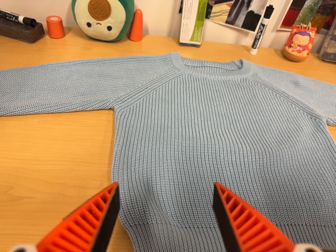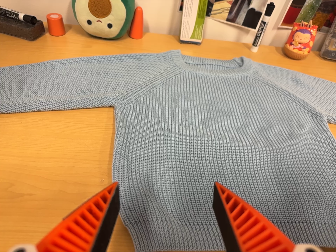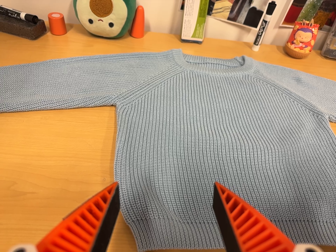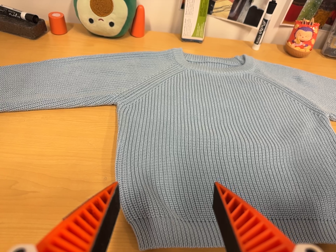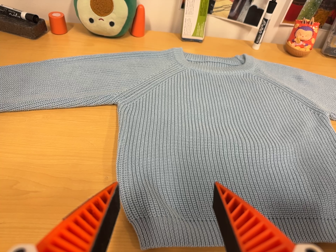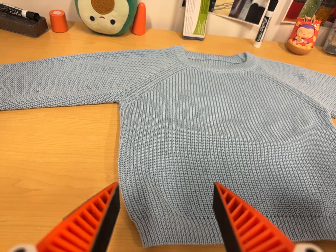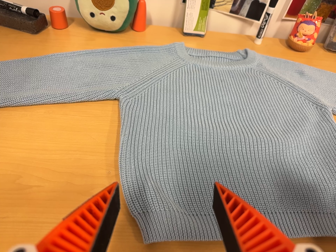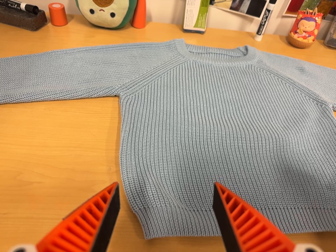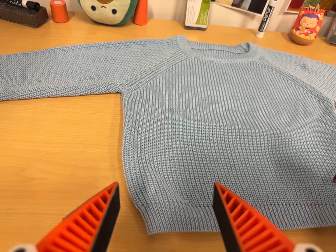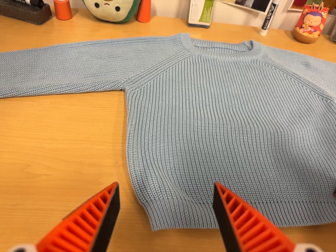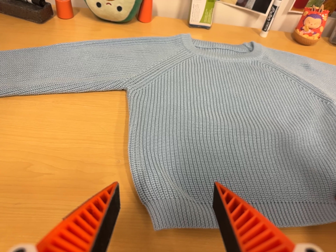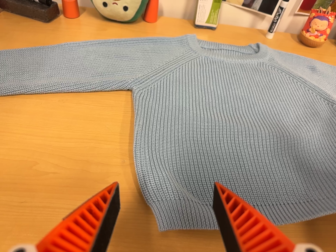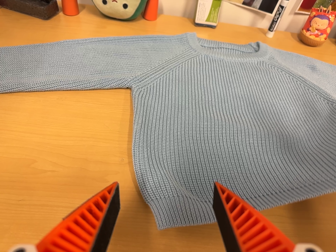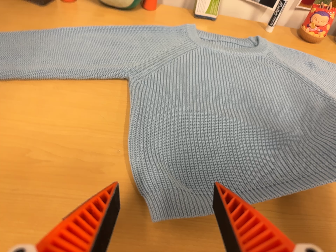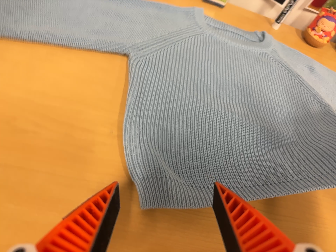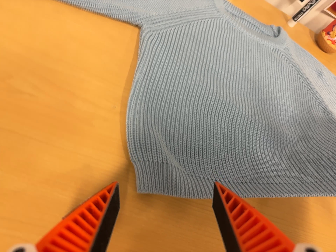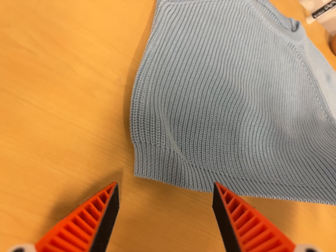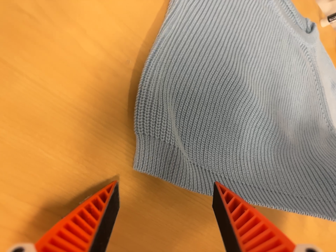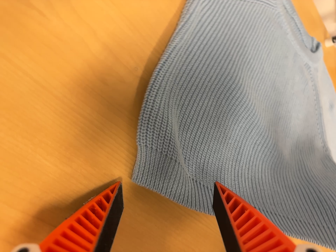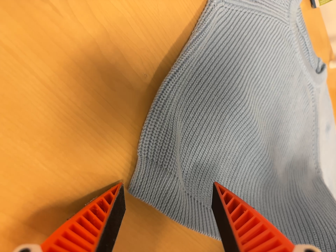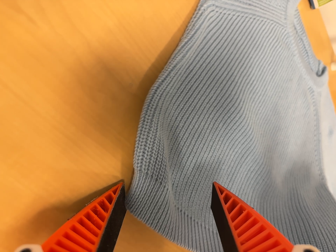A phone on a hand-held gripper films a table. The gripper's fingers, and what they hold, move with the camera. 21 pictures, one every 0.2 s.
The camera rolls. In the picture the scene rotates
clockwise.
The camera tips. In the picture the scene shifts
upward.
0.0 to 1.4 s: The camera keeps its place and its aim.
1.4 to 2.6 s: The camera shifts only a little, or ends up much as it began.
2.6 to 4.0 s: The camera pans to its right by about 15 degrees. It travels to its left, forward and toward the top of its view, about 14 cm. Its aim tips toward the bottom of its view by about 20 degrees, and the scene shifts upward. It rolls about its line of sight by about 45 degrees, and the scene rotates clockwise.
The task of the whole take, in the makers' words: fold up.
The film runs forward here.
